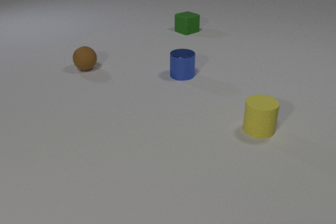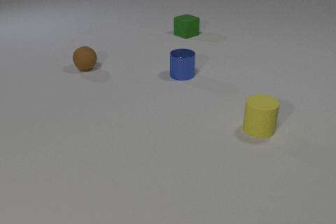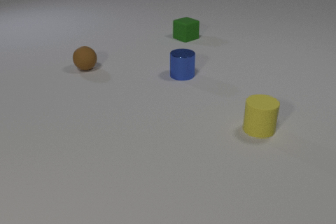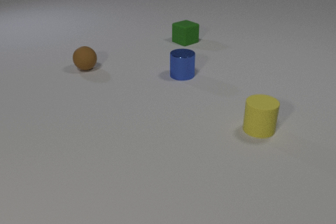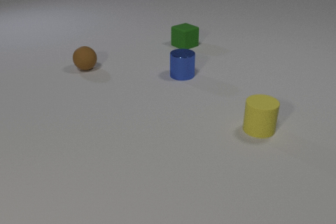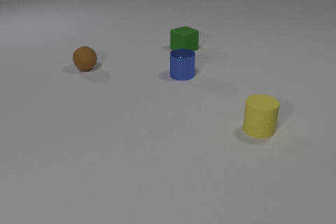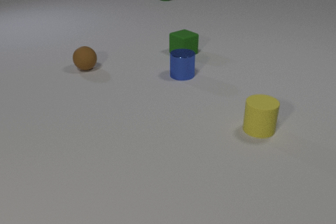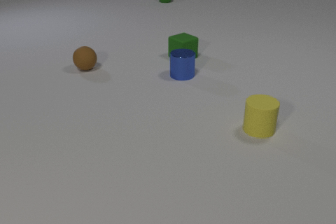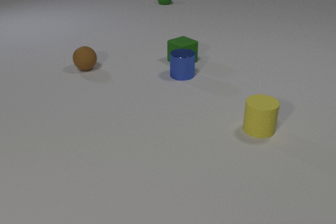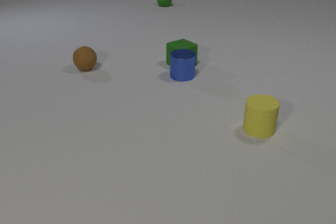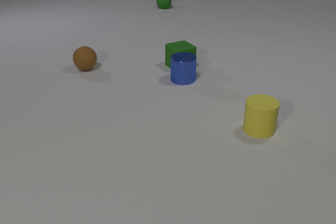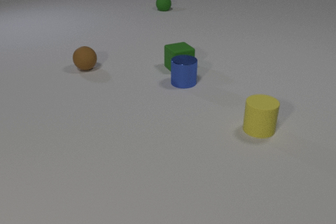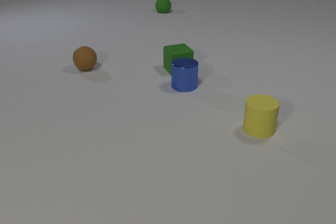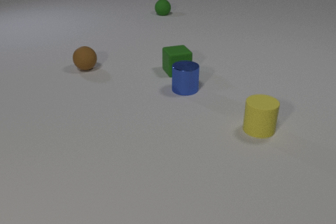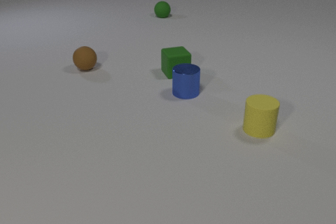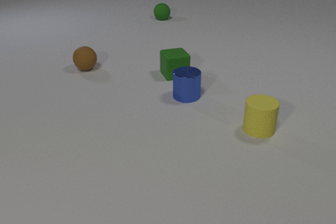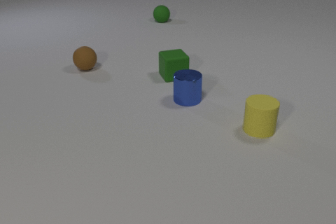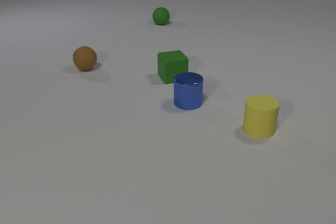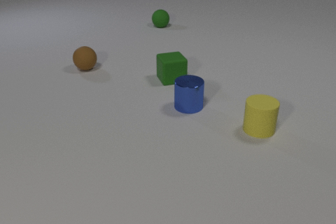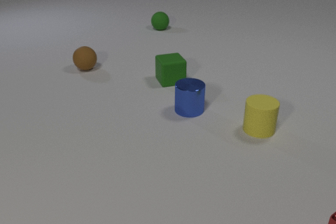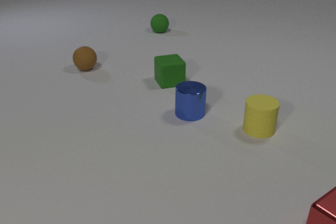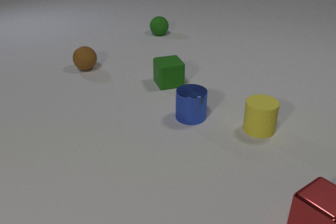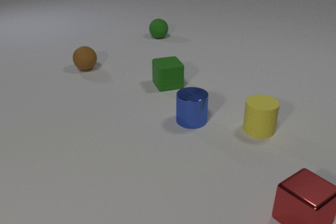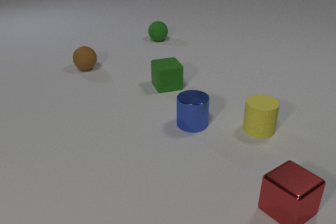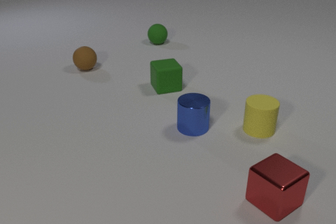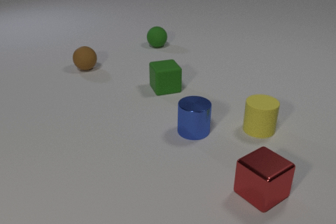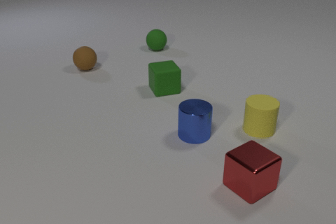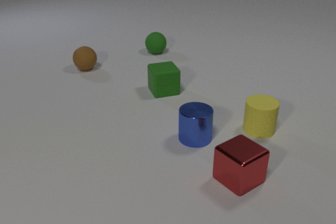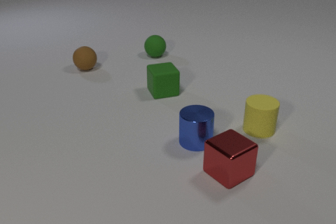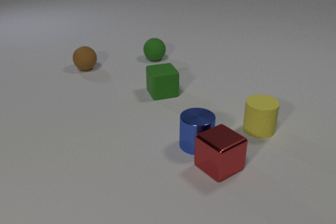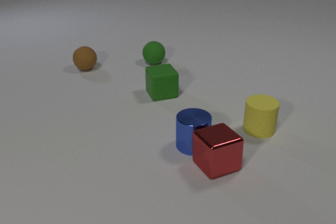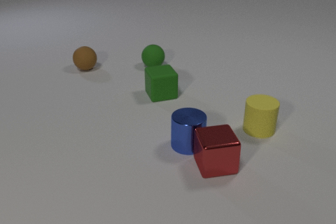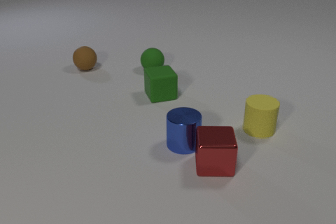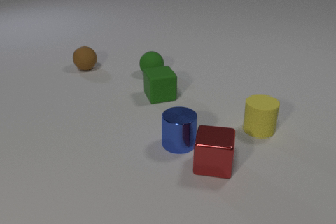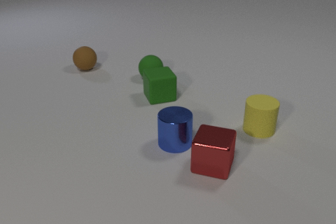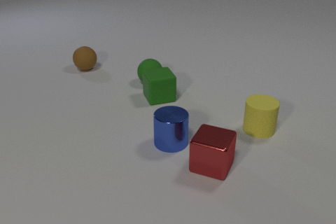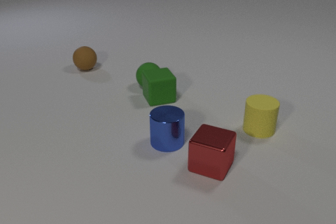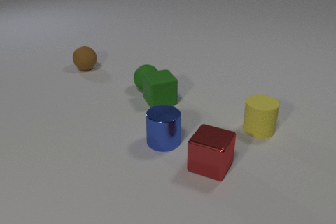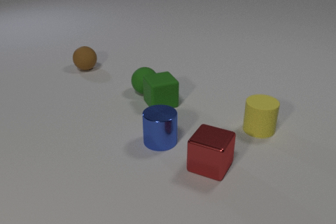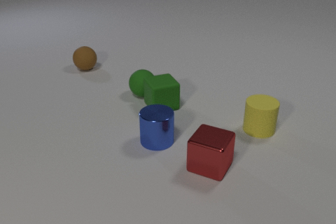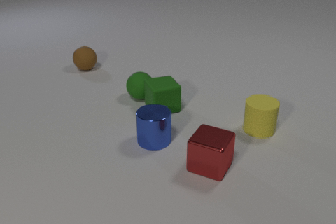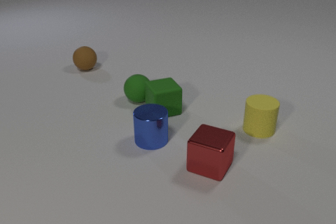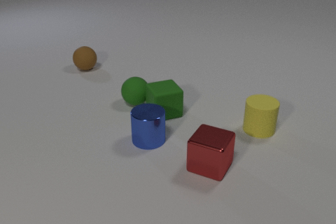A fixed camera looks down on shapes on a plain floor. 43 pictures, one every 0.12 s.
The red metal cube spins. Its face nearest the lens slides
to the left.
The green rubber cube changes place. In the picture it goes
toward the camera.
0.00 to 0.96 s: The green rubber cube slides toward the camera. The green rubber sphere comes in at the top edge, rolls toward the camera.
0.96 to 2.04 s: The green rubber cube slides toward the camera, spins so that its near face slides to the left, clockwise seen from above. The blue metal cylinder slides toward the camera. The green rubber sphere rolls toward the camera. The green rubber cube and the blue metal cylinder collide.
2.04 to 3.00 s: The green rubber cube slides toward the camera. The blue metal cylinder slides toward the camera. The red metal cube comes in at the right edge, slides to the left and away from the camera. The green rubber sphere rolls toward the camera.
3.00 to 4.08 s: The green rubber cube slides toward the camera. The blue metal cylinder slides toward the camera and to the left. The red metal cube slides to the left and away from the camera, spins so that its near face slides to the left, clockwise seen from above. The green rubber sphere rolls toward the camera. The blue metal cylinder and the red metal cube collide.
4.08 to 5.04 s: The green rubber cube slides toward the camera. The blue metal cylinder slides to the left. The green rubber sphere rolls toward the camera. The green rubber cube and the green rubber sphere collide.
How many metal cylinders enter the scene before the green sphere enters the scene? 0.
How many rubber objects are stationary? 2.
Are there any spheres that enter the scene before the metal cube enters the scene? yes.
